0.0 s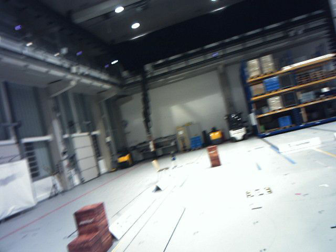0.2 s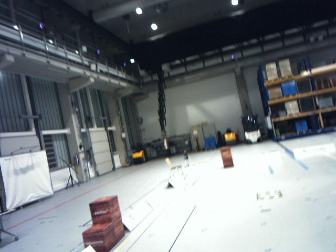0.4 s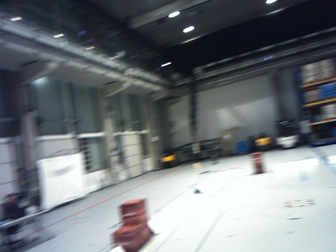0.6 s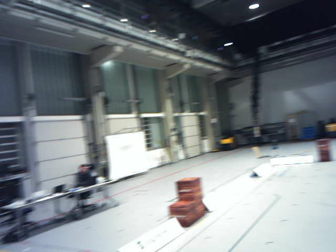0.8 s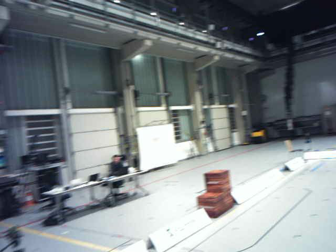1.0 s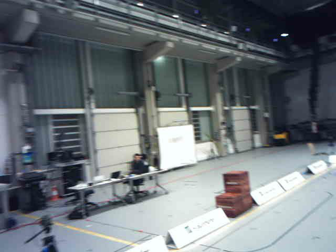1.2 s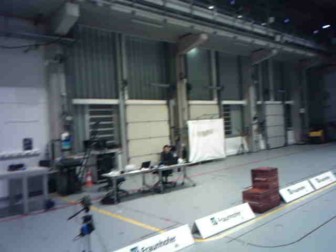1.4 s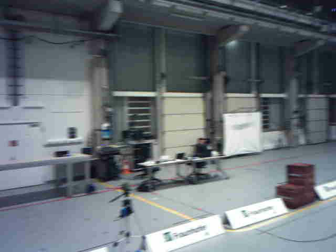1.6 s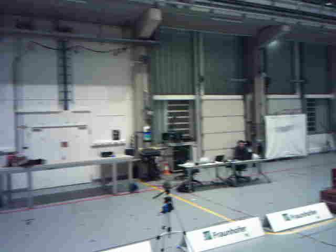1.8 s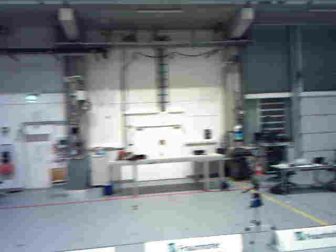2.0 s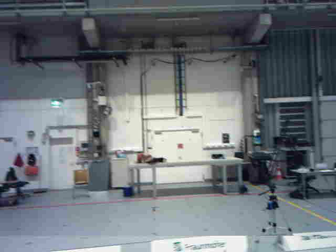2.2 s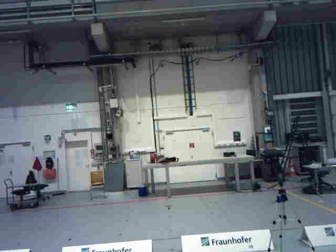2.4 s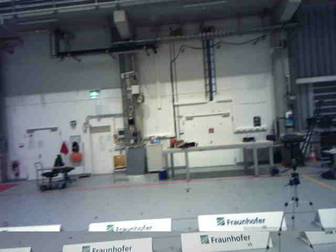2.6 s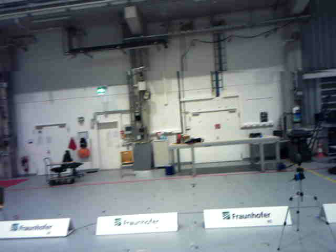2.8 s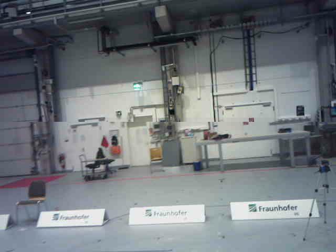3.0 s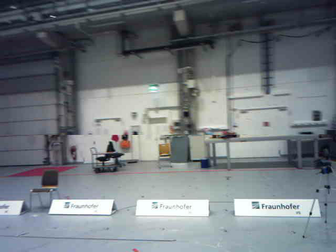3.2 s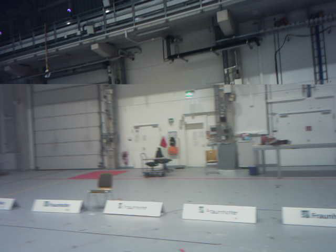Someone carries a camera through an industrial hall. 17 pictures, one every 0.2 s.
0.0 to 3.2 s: The camera swings to its left by about 100 degrees, and the scene slides to the right. It travels backward, about 3.4 m. It leans over to its left by about 10 degrees, and the scene rotates clockwise.
The film runs backward here.
